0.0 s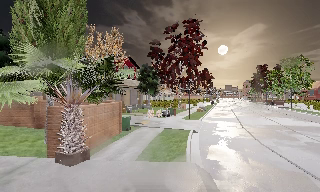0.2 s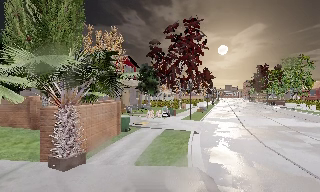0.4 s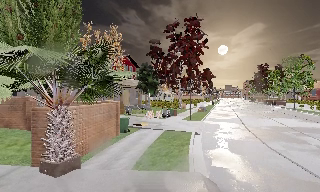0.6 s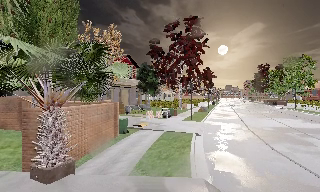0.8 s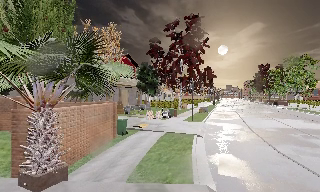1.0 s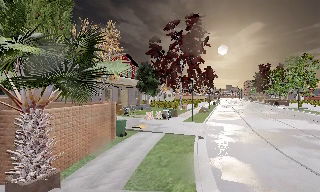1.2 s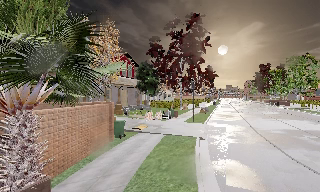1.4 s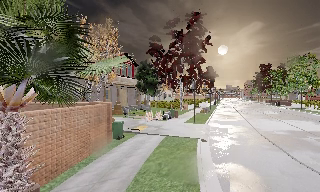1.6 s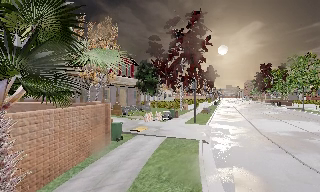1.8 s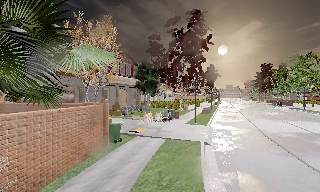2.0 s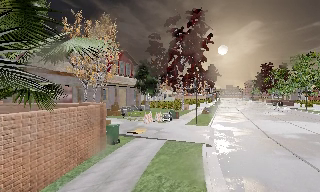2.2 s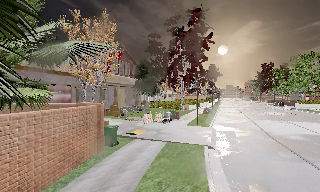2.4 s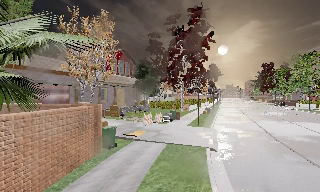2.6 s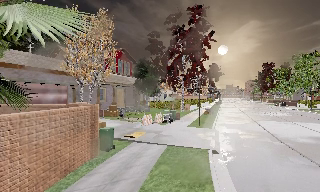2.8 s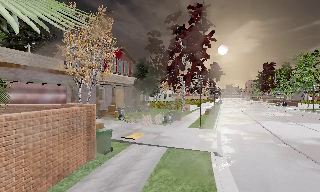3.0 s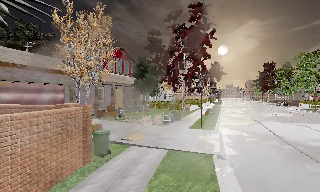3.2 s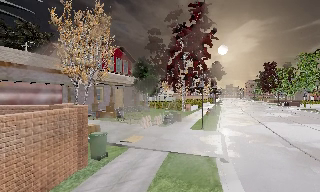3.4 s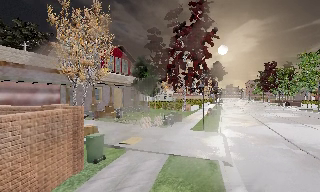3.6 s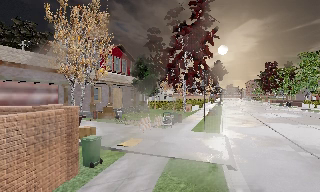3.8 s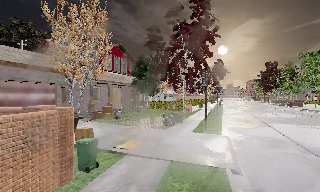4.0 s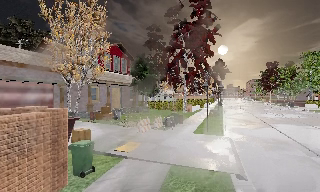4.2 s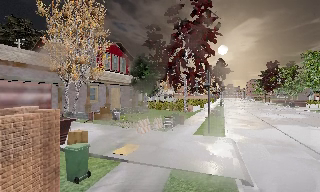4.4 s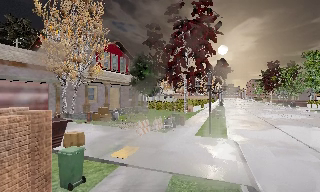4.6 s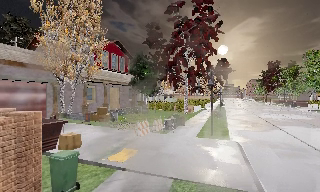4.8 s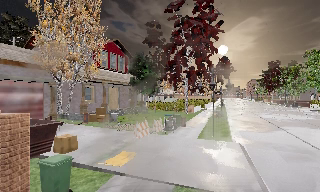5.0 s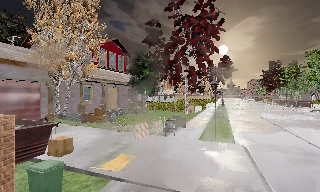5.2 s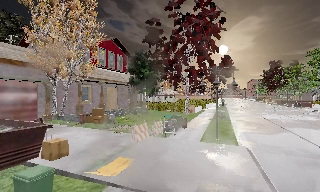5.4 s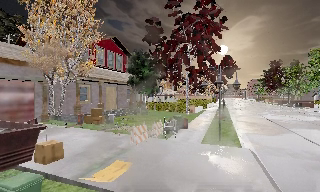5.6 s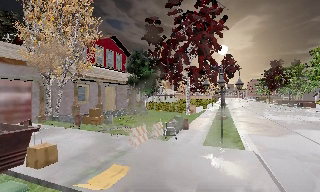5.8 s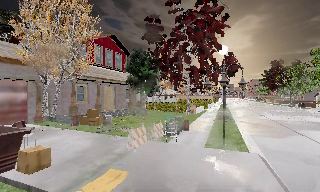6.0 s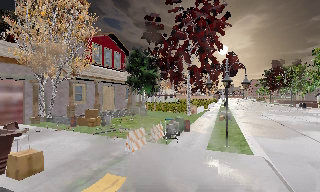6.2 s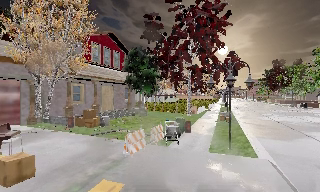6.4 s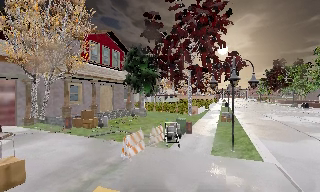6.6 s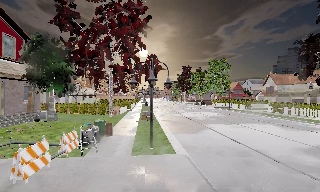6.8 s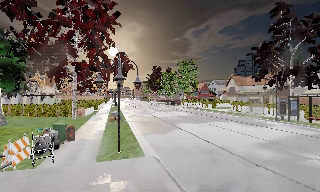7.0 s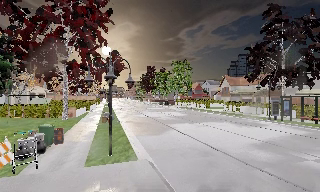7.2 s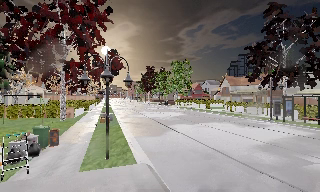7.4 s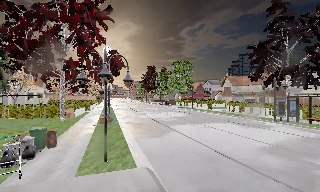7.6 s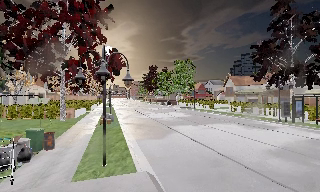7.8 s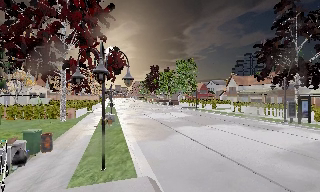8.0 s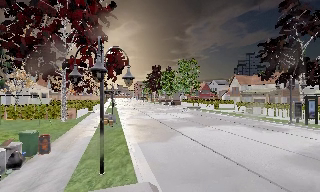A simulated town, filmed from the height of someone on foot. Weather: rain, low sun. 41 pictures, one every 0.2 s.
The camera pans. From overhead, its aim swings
clockwise.
The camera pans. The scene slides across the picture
to the left.
0.0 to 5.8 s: The camera travels forward, about 10 m, so what stands in front looms larger.
5.8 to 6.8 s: The camera swings to its right by about 40 degrees, and the scene slides to the left. It travels forward, about 1.5 m.
6.8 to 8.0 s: The camera travels forward, about 2 m, so what stands in front looms larger.
The film runs forward here.
